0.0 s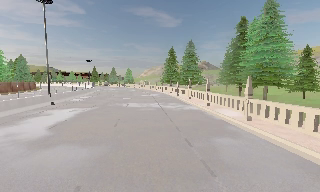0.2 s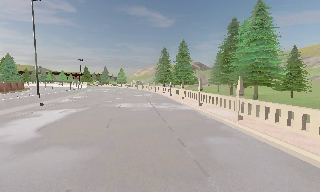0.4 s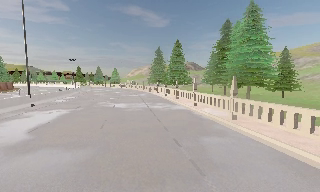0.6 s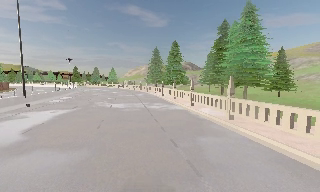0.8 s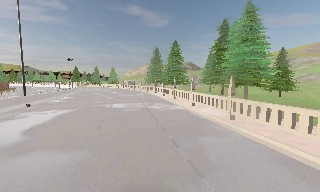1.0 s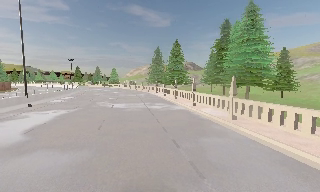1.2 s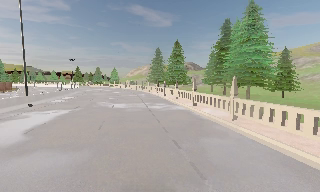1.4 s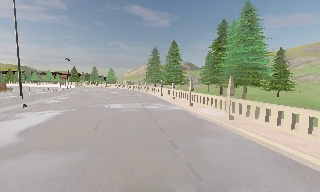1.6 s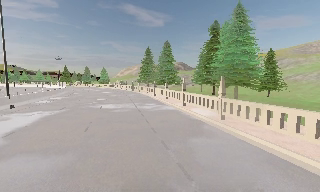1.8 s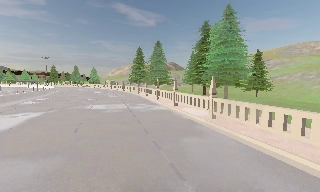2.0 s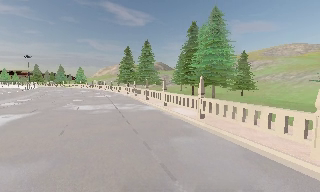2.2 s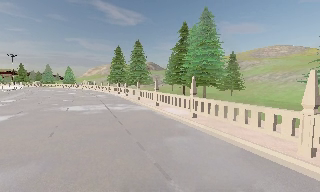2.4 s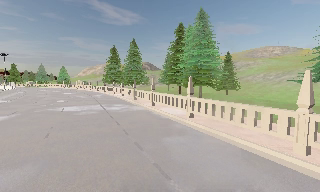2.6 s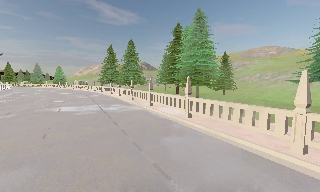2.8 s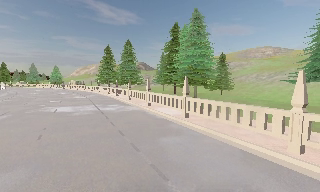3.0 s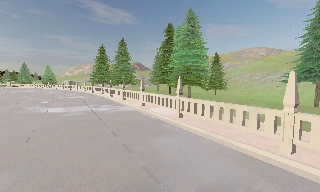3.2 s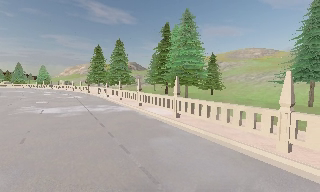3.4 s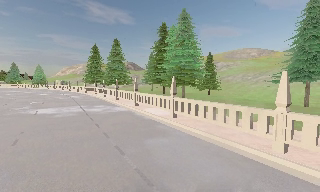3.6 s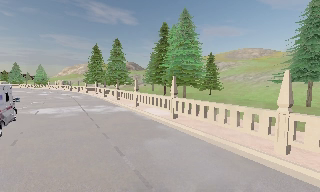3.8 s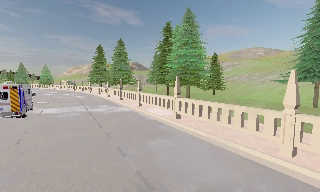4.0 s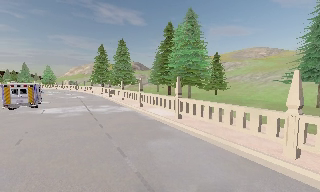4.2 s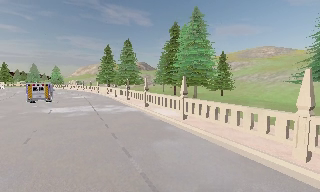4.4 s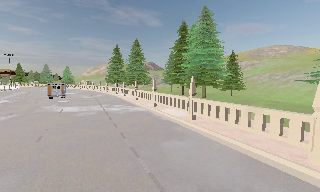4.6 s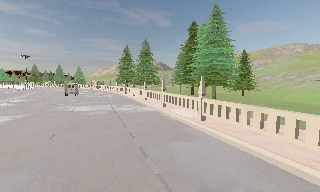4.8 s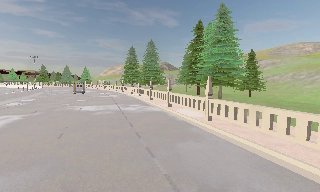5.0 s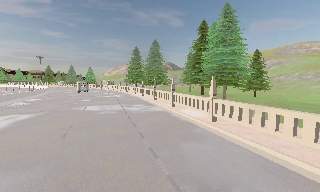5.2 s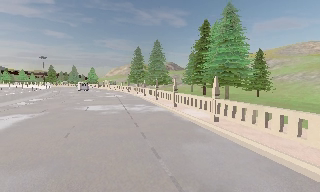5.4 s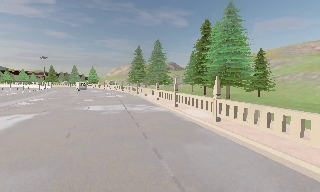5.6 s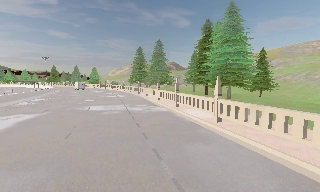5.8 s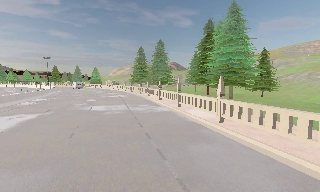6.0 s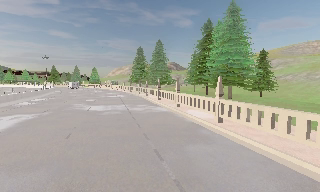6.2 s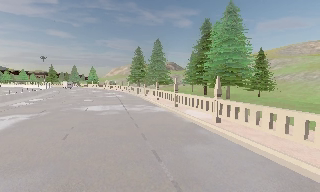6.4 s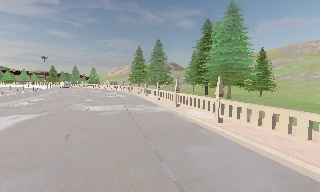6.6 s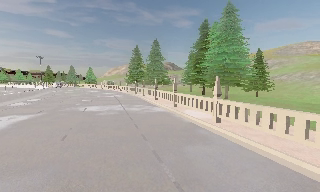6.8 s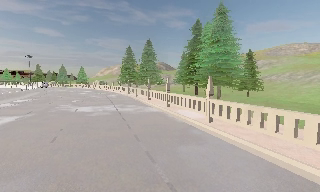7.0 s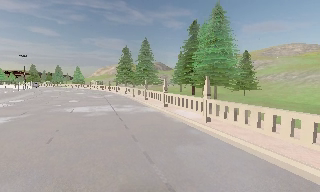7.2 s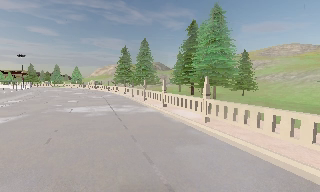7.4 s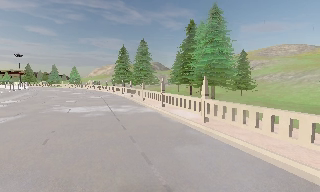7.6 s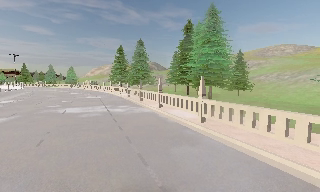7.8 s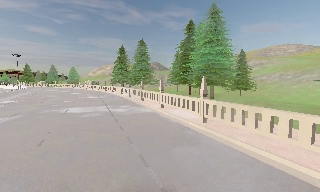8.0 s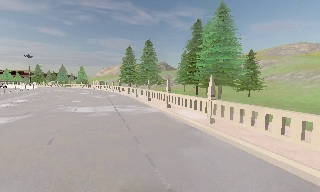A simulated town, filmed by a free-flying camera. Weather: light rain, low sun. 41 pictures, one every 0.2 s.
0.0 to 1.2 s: The camera shifts only a little, or ends up much as it began.
1.2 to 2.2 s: The camera swings to its right by about 15 degrees, and the scene slides to the left.
2.2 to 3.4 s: The camera shifts only a little, or ends up much as it began.
3.4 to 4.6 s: The camera pans to its left, which is counterclockwise from overhead, by about 10 degrees.
4.6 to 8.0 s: The camera travels forward, about 0.5 m, so what stands in front looms larger.
The film runs forward here.
